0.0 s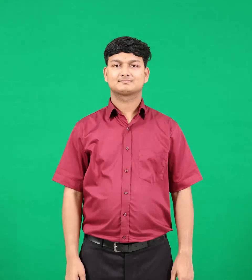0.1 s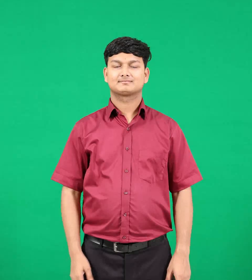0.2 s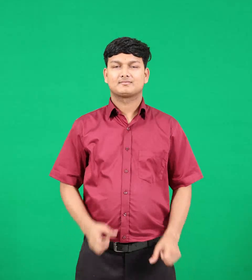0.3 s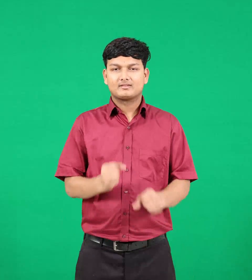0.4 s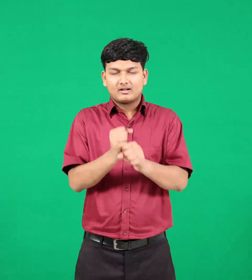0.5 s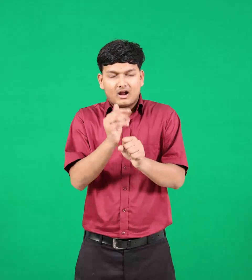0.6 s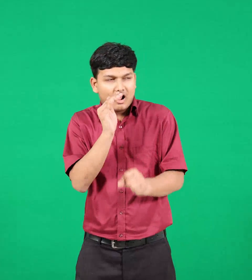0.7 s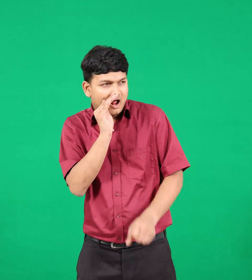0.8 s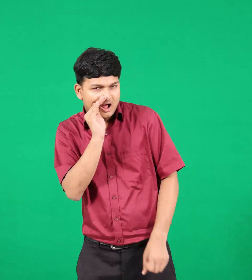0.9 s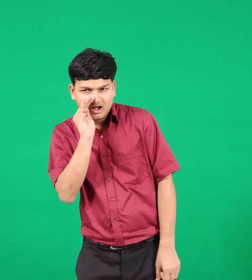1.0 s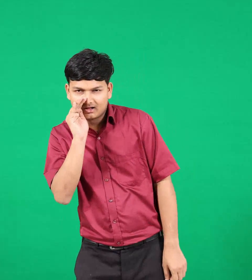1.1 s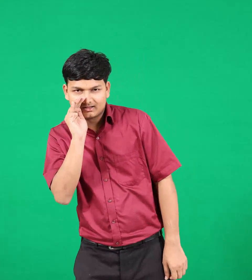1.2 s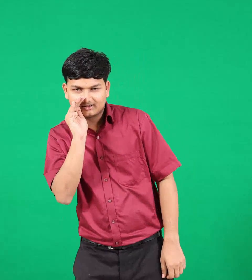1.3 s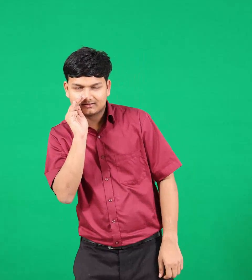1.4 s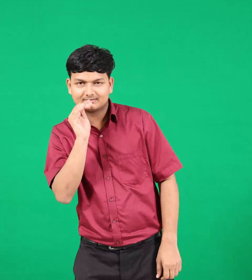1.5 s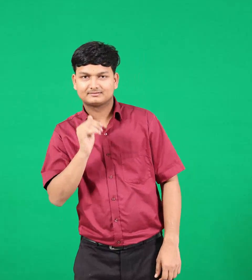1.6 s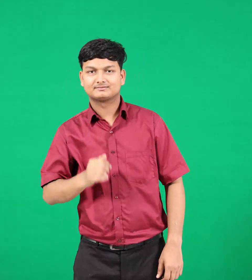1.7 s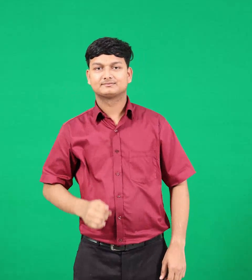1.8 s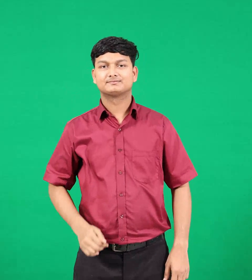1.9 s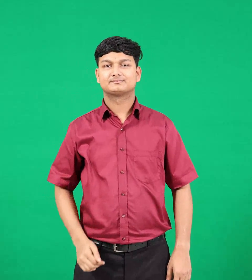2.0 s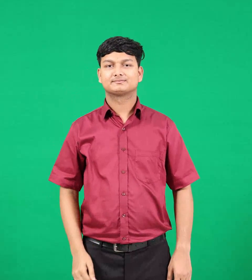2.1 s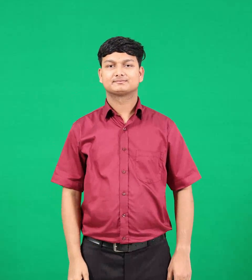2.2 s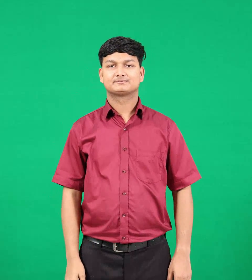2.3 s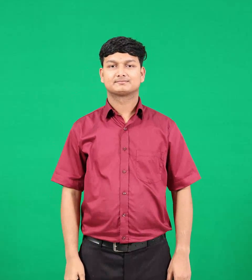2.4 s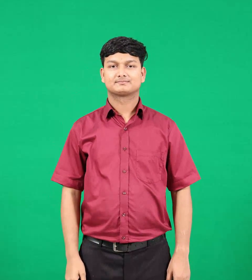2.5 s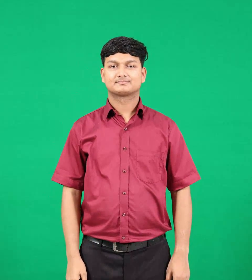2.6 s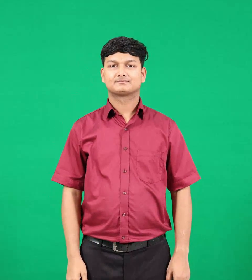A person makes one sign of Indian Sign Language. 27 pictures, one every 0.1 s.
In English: gossip
